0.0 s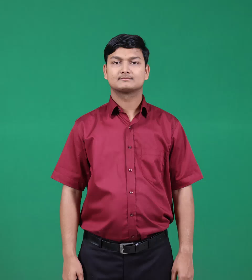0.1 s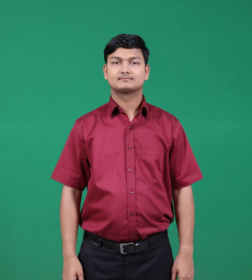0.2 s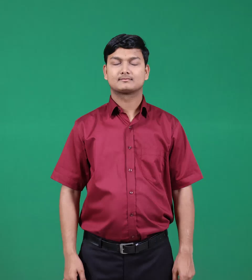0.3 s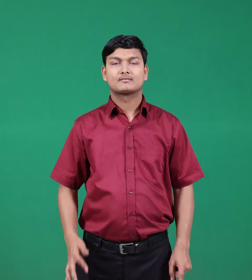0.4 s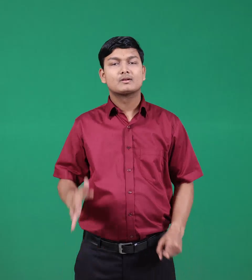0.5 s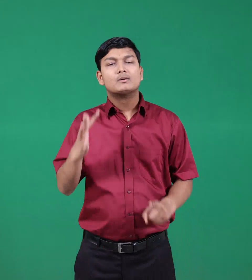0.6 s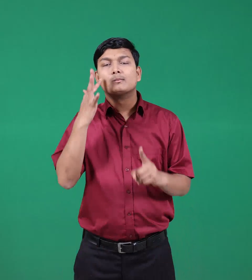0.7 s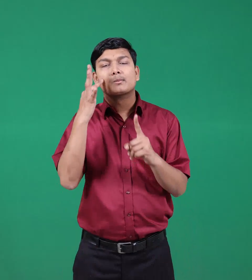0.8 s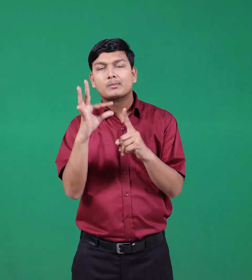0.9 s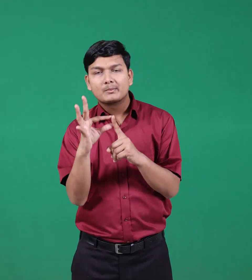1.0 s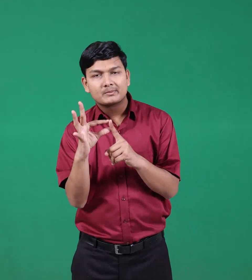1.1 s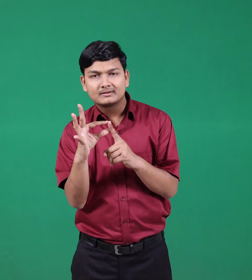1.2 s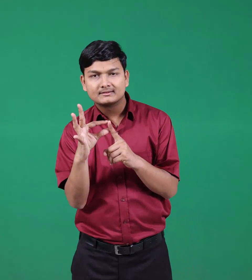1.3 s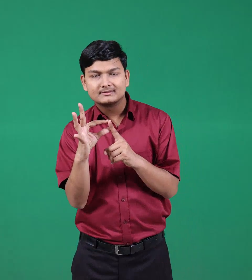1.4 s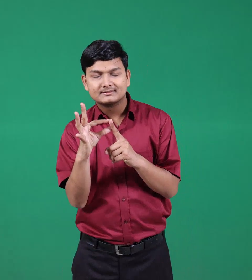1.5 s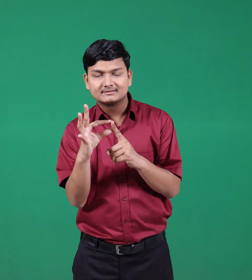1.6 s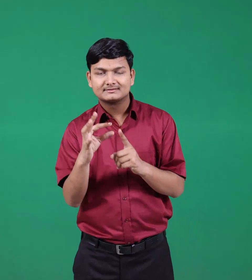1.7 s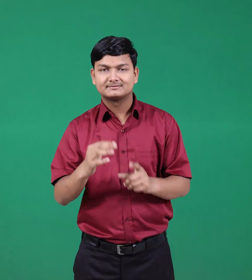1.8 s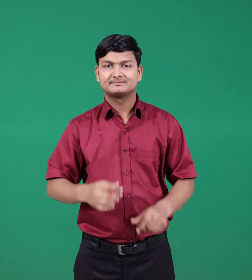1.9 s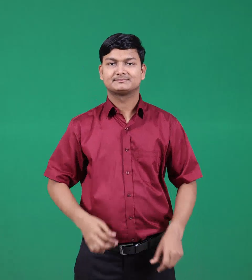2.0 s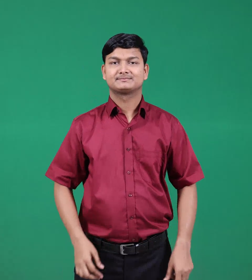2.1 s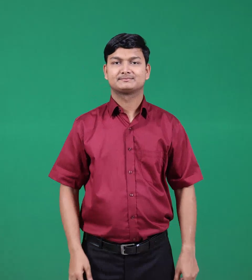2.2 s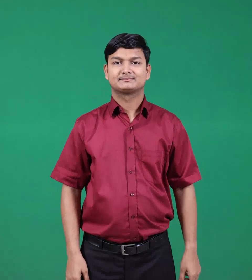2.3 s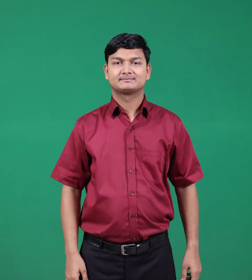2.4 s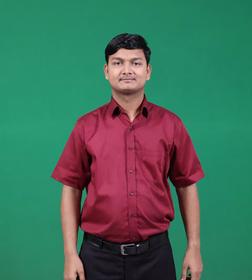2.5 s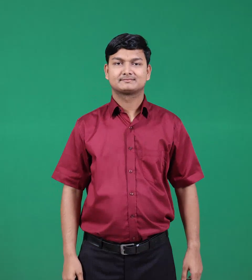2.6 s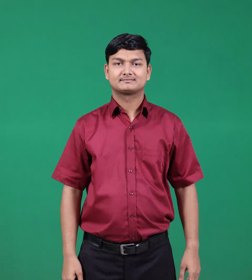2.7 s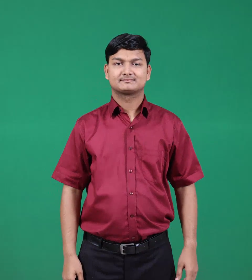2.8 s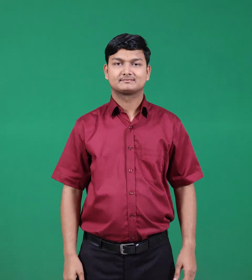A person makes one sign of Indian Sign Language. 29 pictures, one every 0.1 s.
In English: proof
